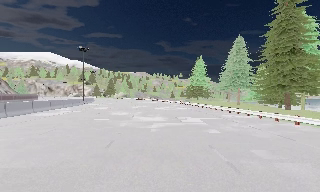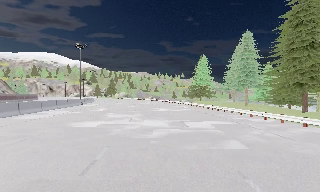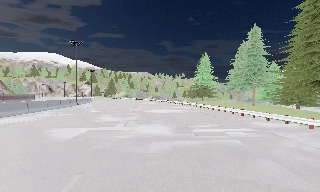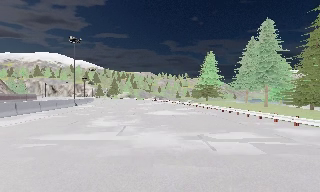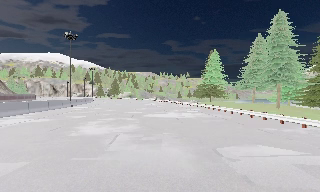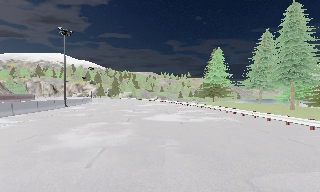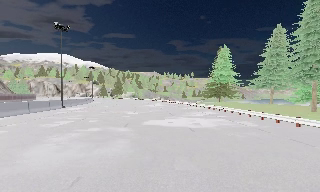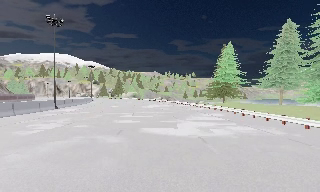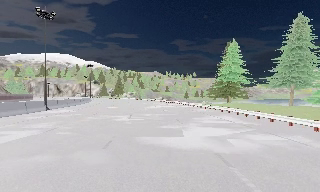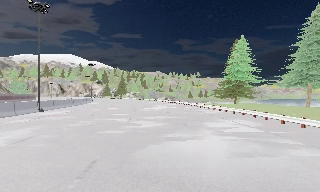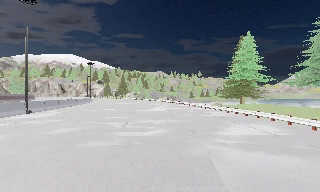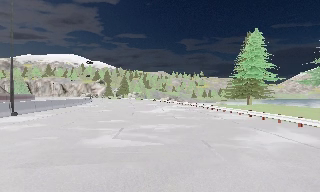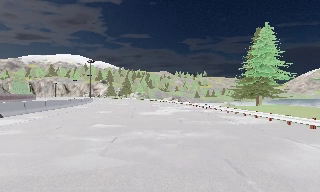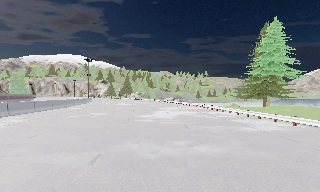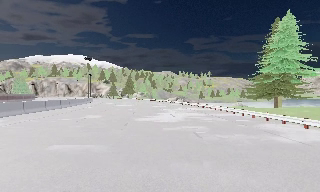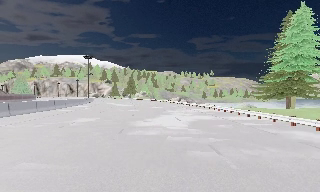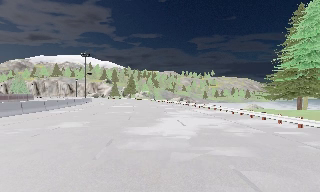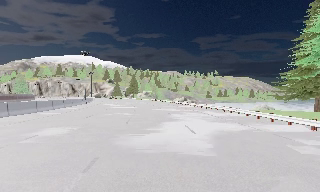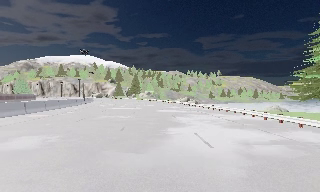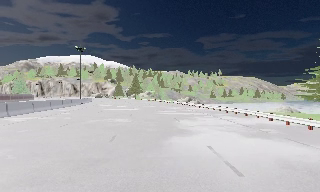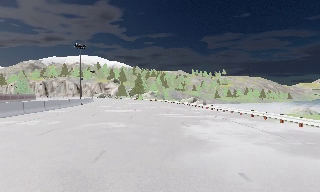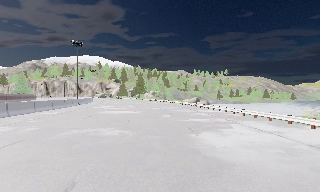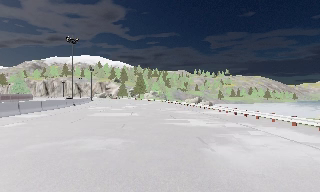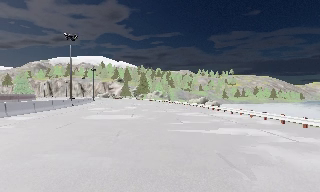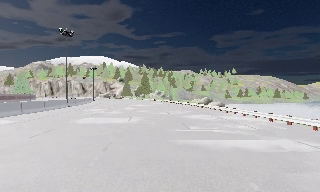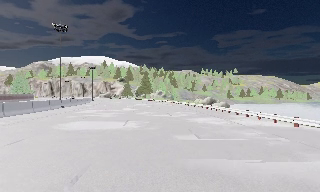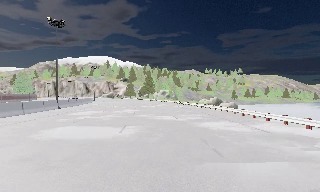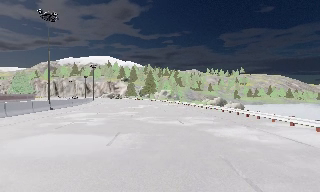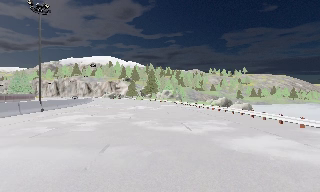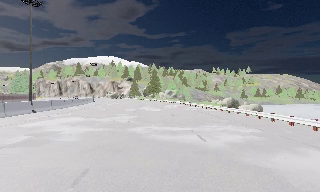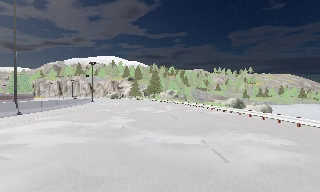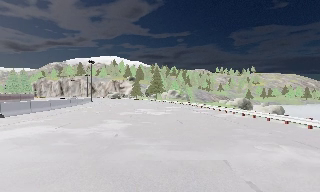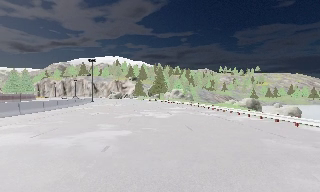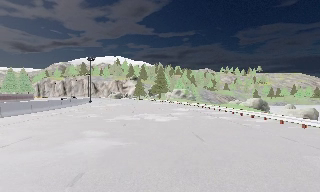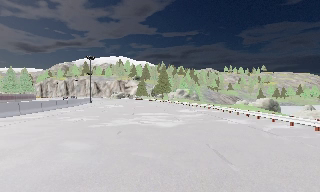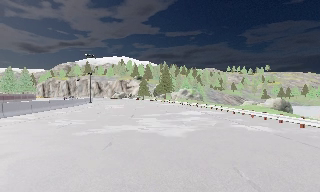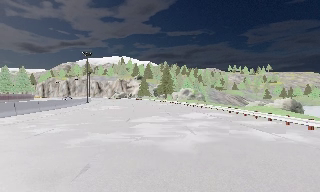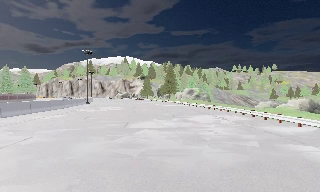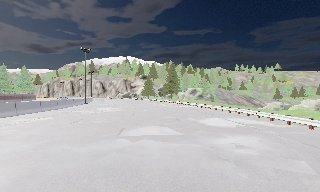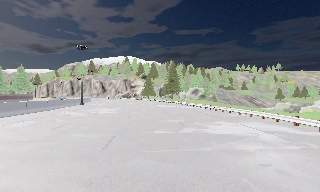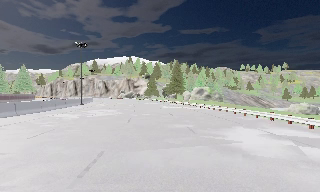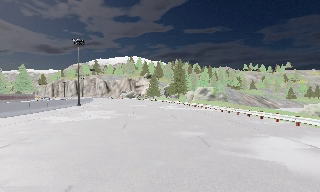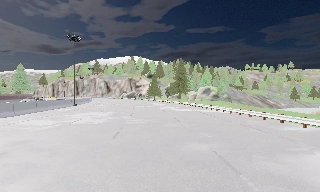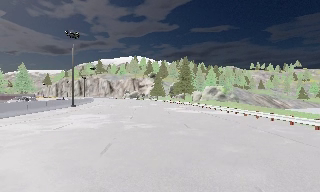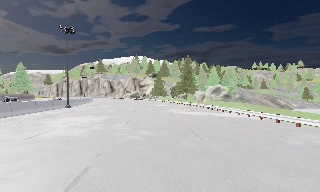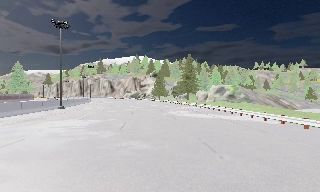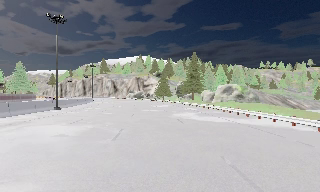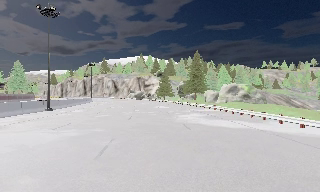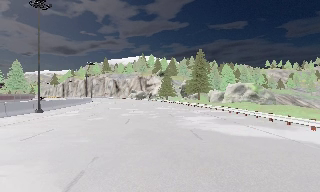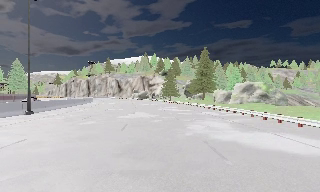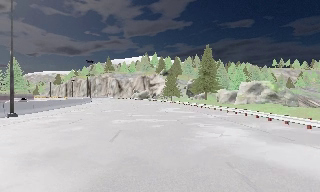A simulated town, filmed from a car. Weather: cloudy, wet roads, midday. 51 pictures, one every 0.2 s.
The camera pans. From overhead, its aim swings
counterclockwise.
The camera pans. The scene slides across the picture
to the right.
0.0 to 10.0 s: The camera swings to its left by about 35 degrees, and the scene slides to the right. It travels forward, about 95 m.
The film runs forward here.
